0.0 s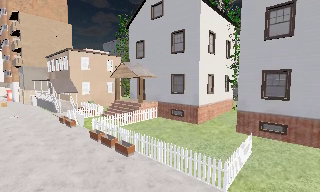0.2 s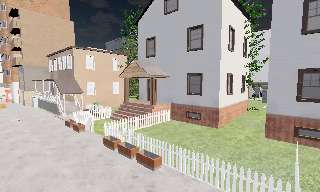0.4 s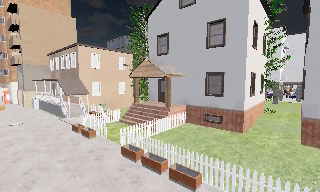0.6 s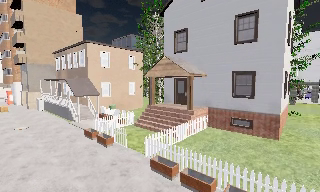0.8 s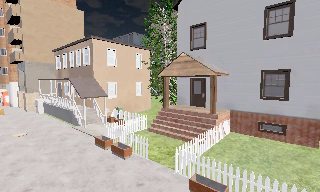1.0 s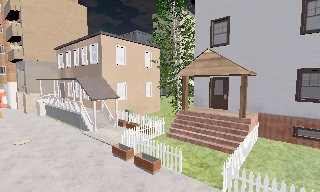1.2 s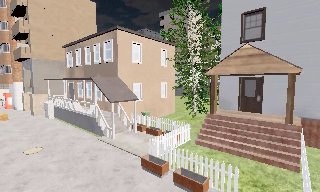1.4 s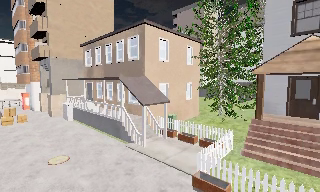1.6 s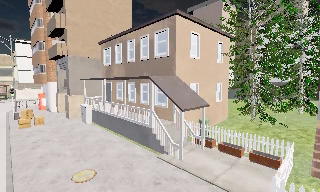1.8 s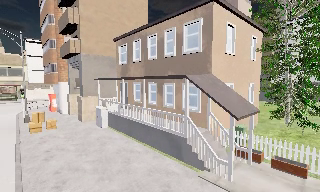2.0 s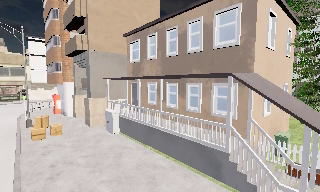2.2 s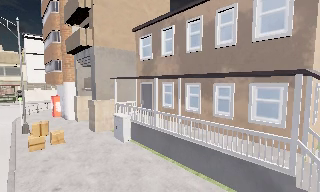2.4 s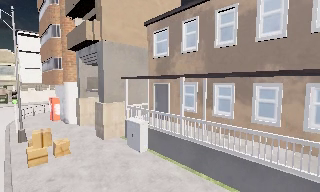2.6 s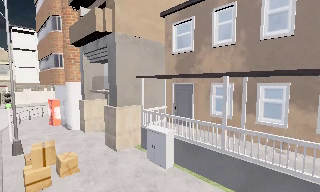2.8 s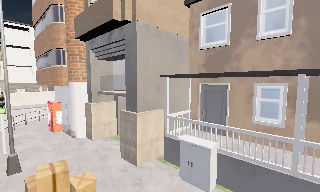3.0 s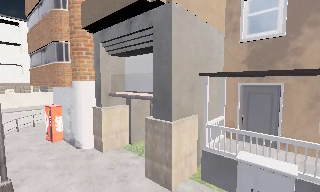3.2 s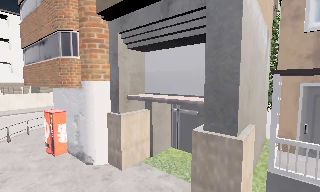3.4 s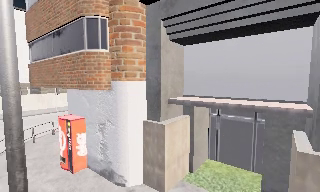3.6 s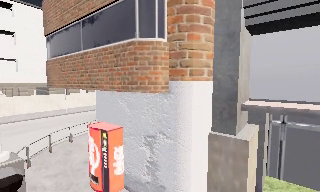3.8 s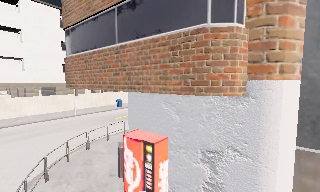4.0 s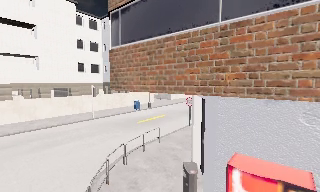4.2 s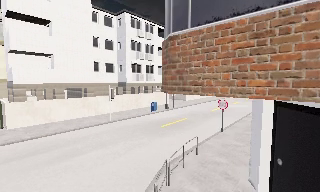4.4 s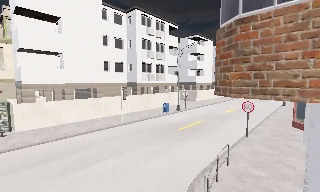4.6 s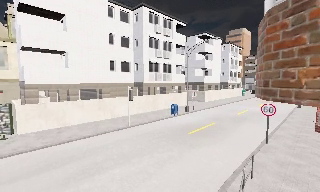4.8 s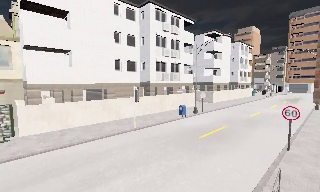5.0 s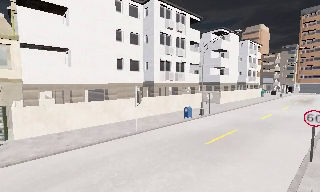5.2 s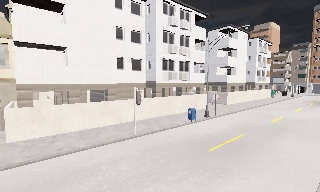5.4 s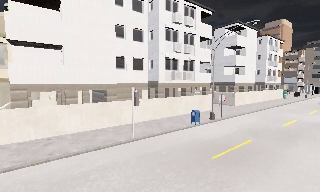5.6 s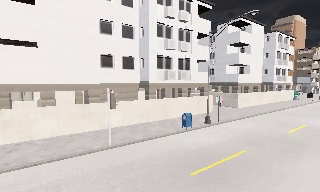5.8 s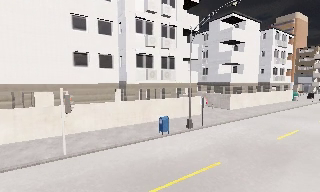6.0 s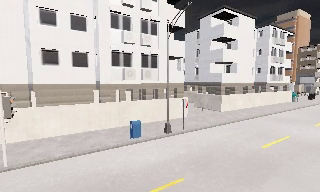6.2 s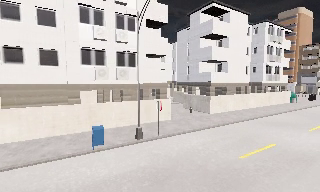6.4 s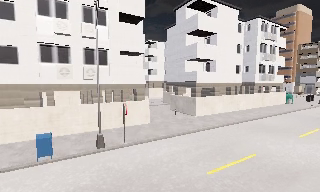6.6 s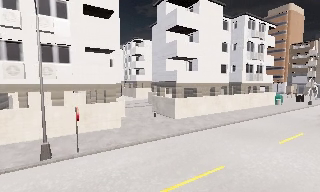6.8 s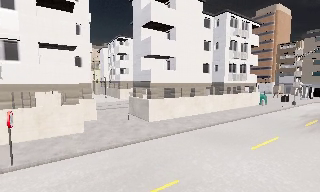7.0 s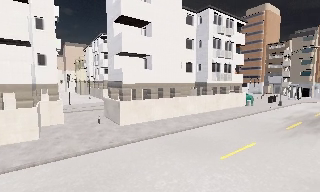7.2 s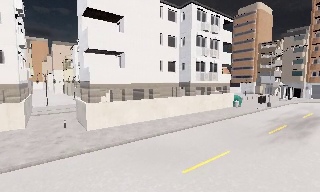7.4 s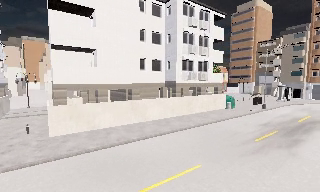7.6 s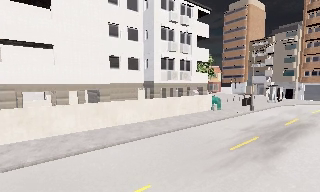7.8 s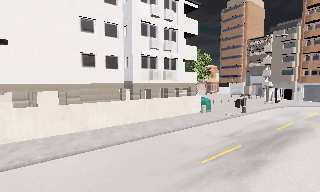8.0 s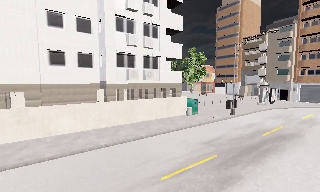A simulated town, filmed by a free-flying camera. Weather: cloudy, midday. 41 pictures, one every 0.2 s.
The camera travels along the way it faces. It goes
forward.
0.0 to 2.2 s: The camera travels to its left and forward, about 20 m, so close, fixed things drift to the right.
2.2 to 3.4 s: The camera pans to its right, which is clockwise from overhead, by about 10 degrees. It travels to its left and forward, about 12 m, so close, fixed things drift to the right.
3.4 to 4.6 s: The camera travels to its left and forward, about 10 m, so close, fixed things drift to the right. It loses speed.
4.6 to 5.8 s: The camera pans to its left, which is counterclockwise from overhead, by about 15 degrees. It travels forward and to its right, about 7 m, so what stands in front looms larger. It gains speed.
5.8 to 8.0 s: The camera travels to its right and forward, about 25 m, so close, fixed things drift to the left.
The film runs forward here.
